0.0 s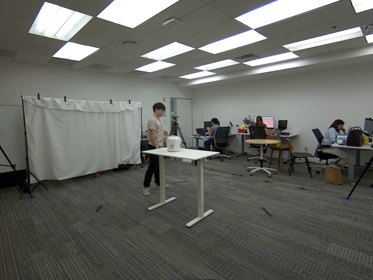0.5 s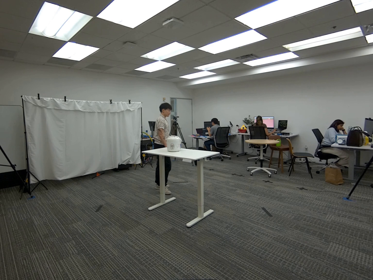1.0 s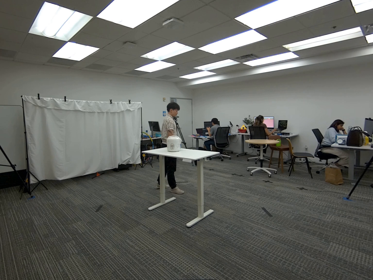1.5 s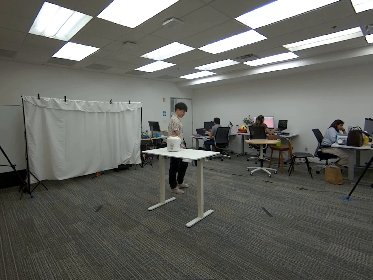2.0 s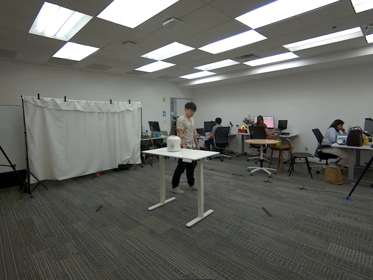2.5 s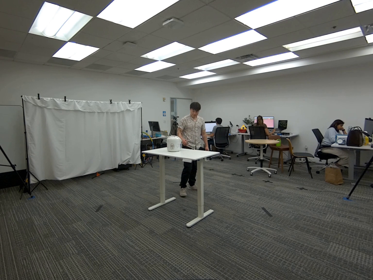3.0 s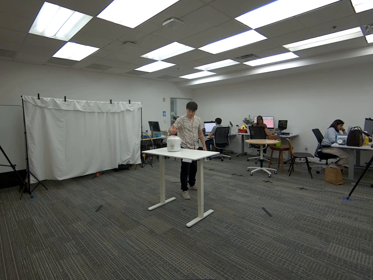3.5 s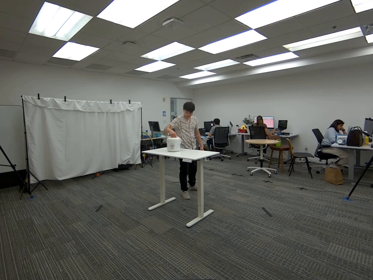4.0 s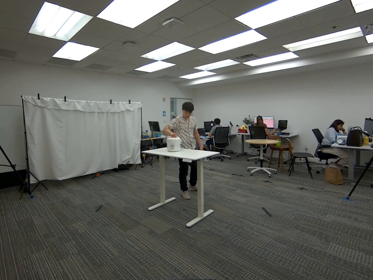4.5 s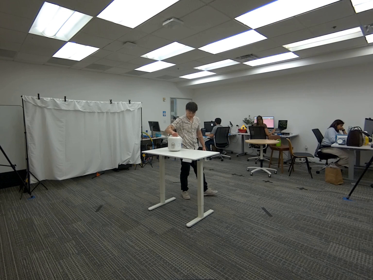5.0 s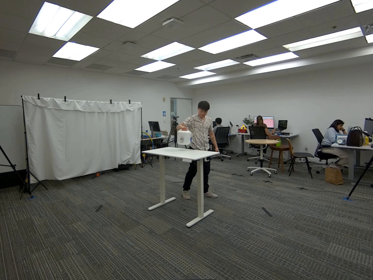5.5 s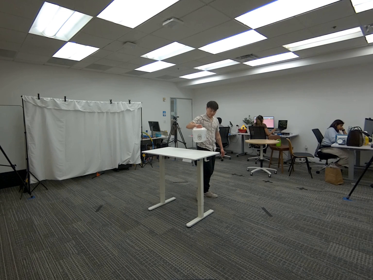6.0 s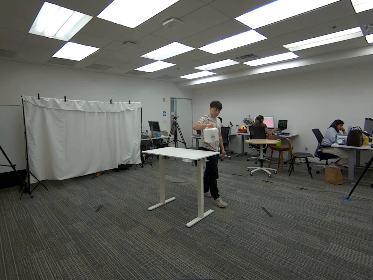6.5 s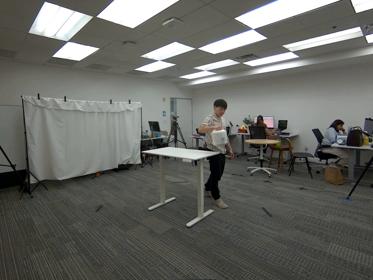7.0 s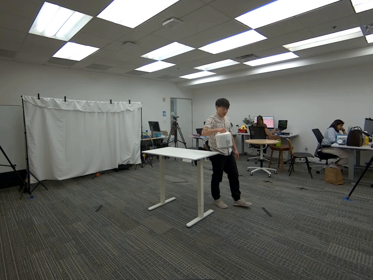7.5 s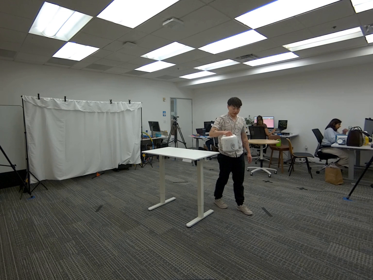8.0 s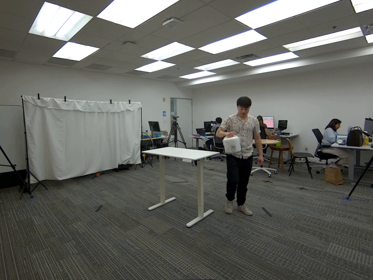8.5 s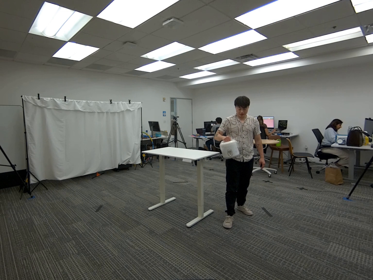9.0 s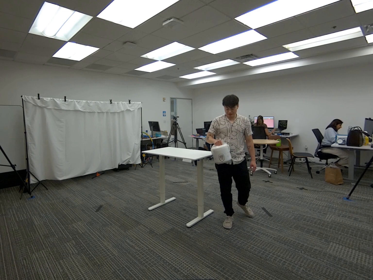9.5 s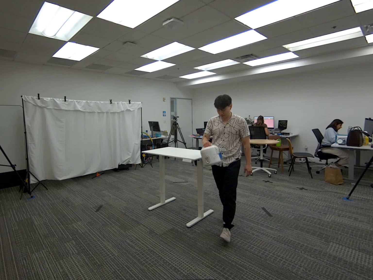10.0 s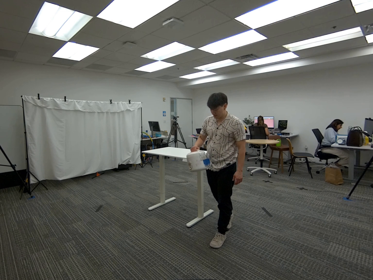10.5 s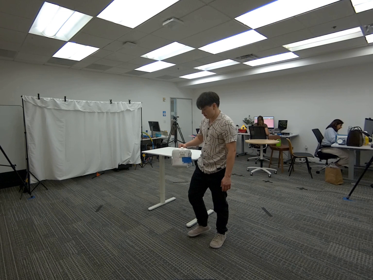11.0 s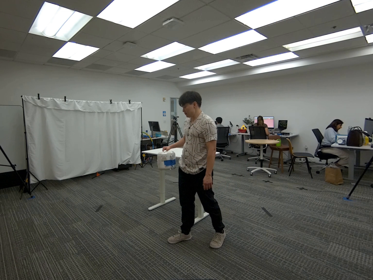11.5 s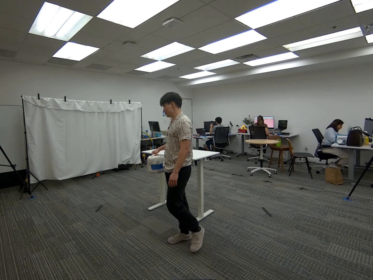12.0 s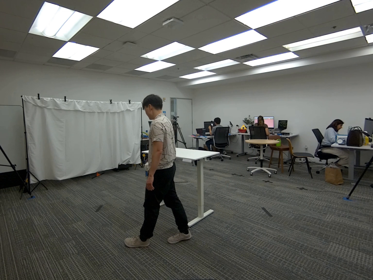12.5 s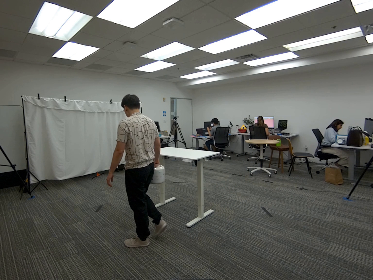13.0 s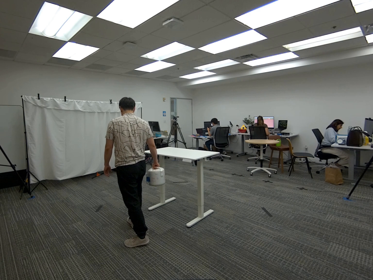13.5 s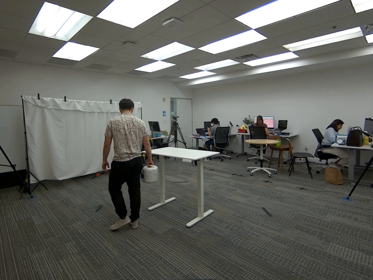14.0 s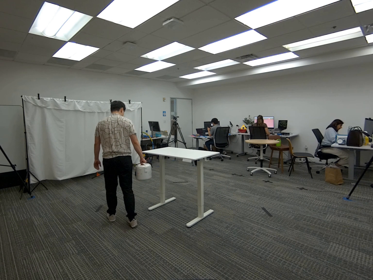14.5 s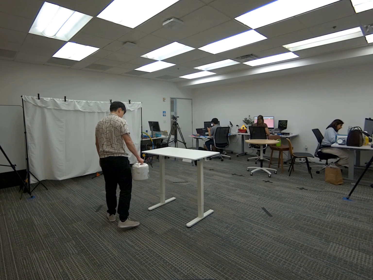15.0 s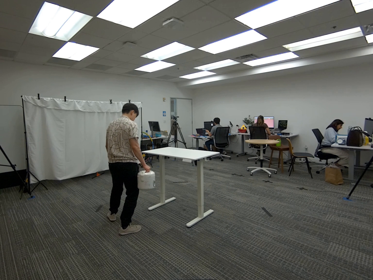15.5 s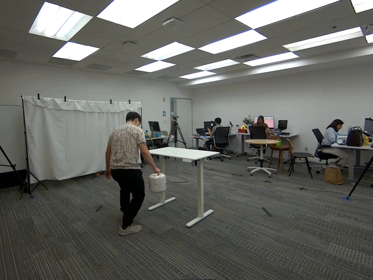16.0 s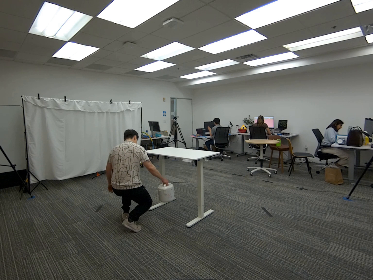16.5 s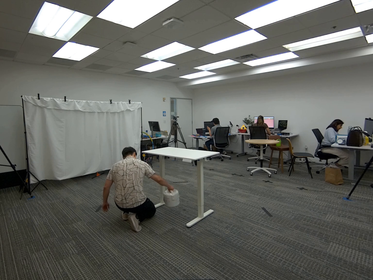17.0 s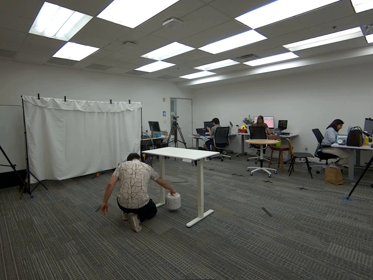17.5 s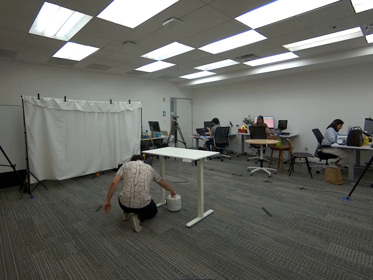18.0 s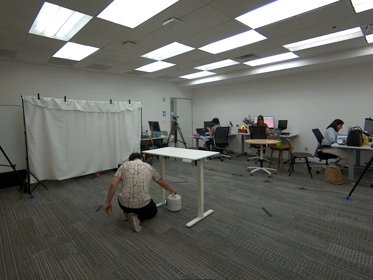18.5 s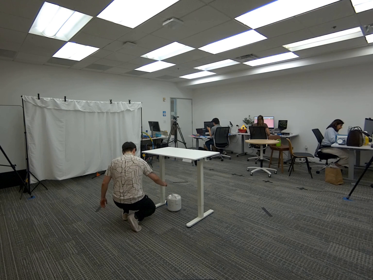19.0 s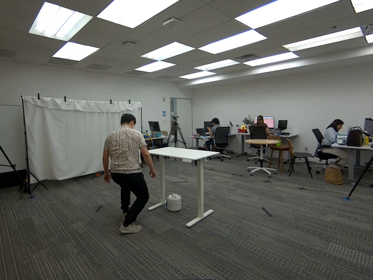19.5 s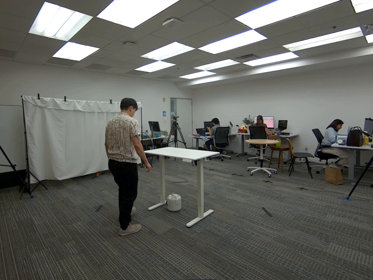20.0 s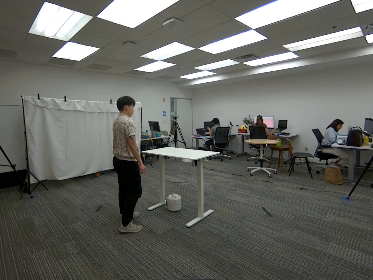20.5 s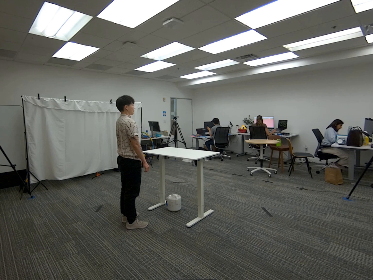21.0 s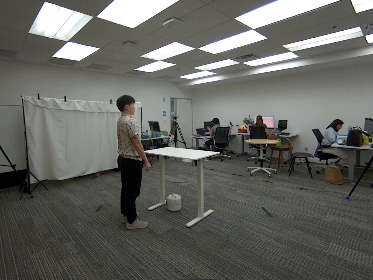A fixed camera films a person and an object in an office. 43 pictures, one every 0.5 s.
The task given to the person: Walk over to the rice cooker on the white desk and using your right hand pick up the rice cooker and place underneath the white desk.
